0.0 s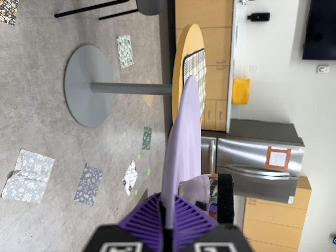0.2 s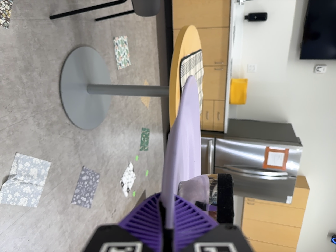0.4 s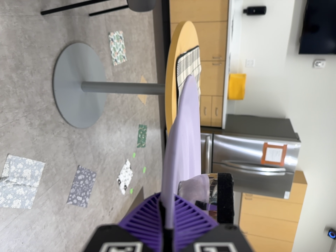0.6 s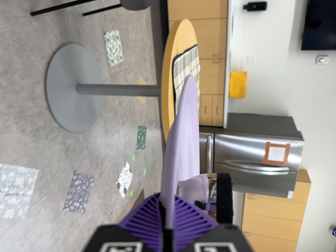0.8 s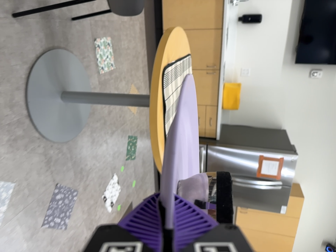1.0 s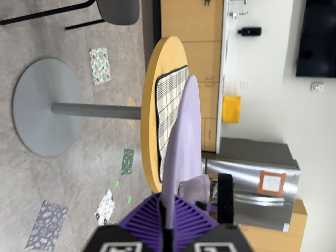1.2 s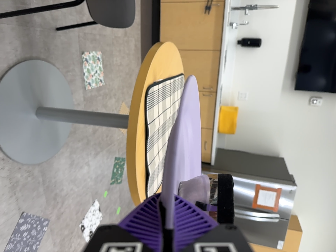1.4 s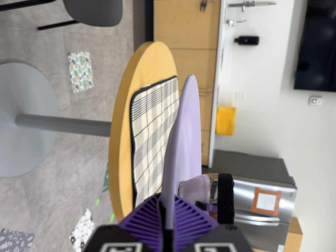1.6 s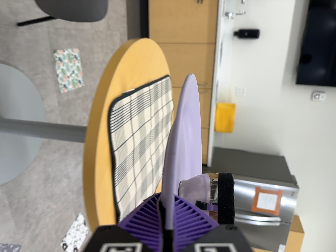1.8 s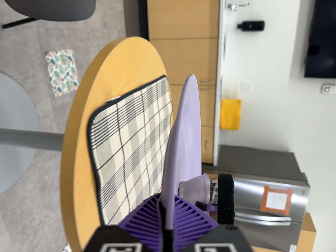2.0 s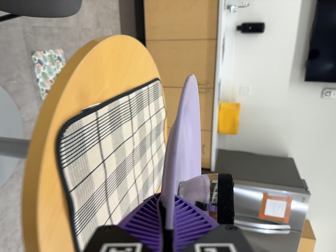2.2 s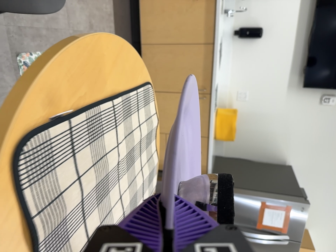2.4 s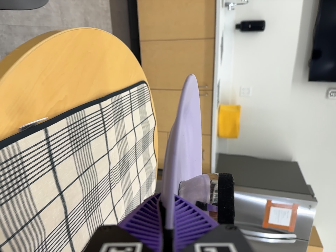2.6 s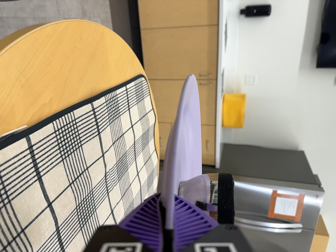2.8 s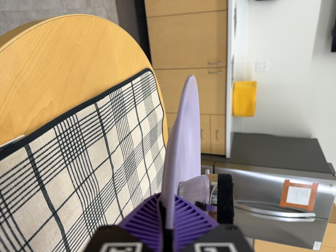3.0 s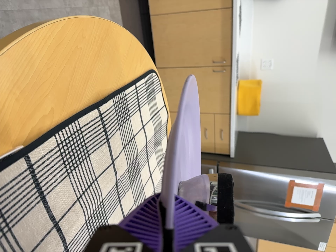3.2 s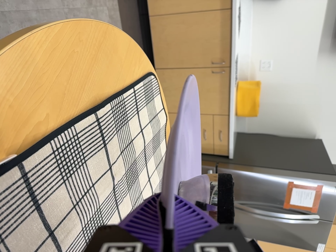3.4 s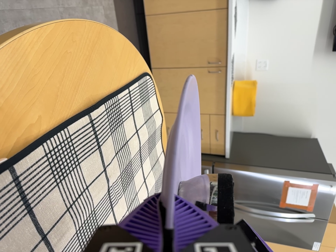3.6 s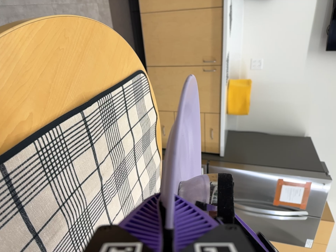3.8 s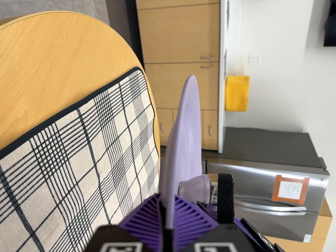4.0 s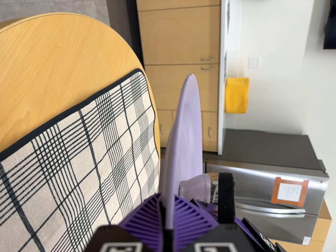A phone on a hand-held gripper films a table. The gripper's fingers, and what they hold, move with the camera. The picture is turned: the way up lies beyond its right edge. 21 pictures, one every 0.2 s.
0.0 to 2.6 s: The camera travels forward, about 100 cm, so what stands in front looms larger.
2.6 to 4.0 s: The camera travels forward and toward the top of its view, about 8 cm, so what stands in front looms larger.
The film runs forward here.
